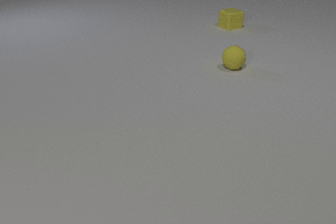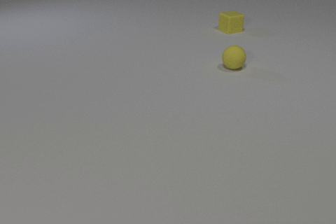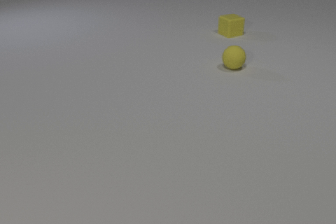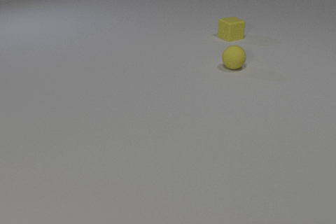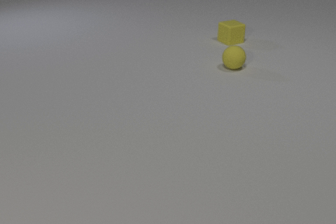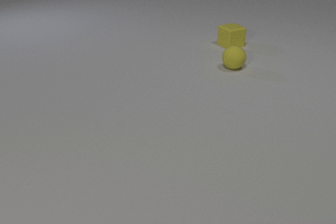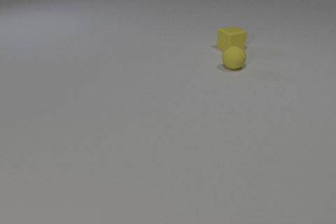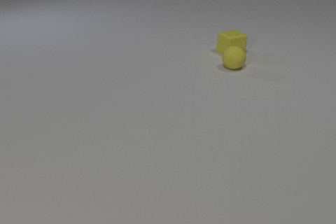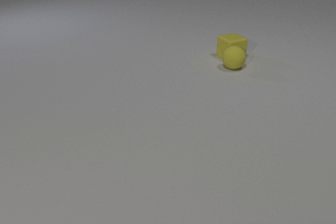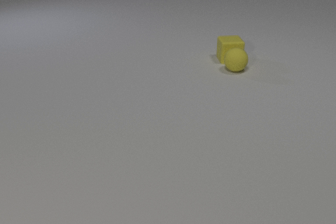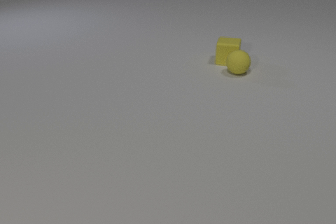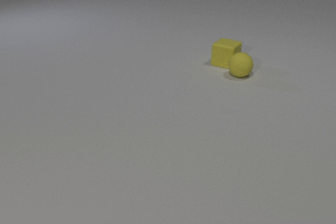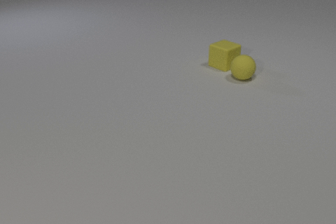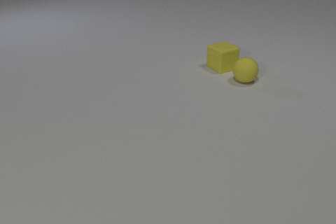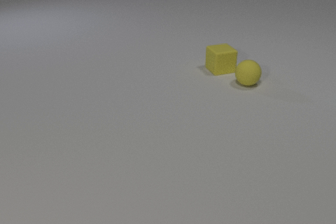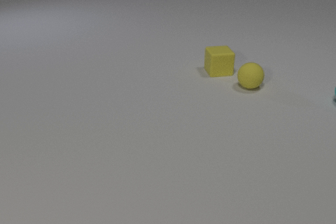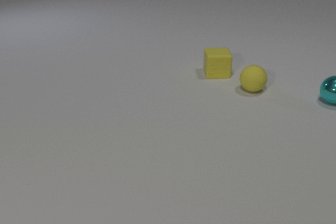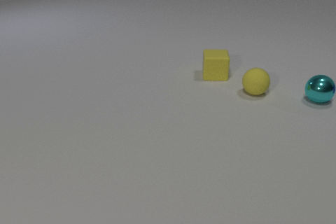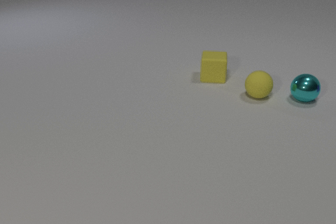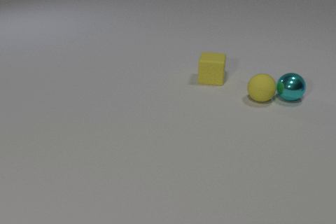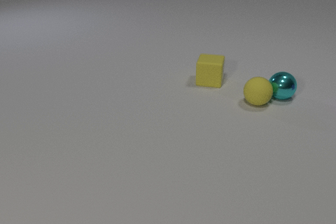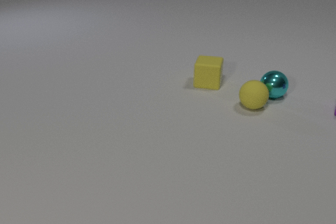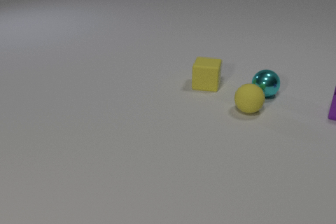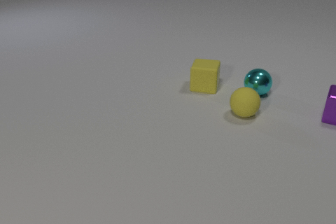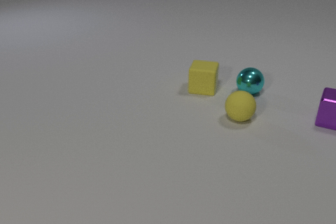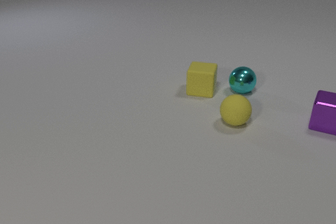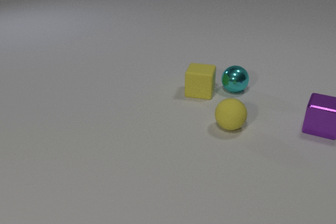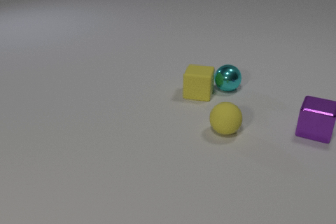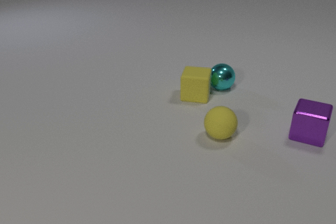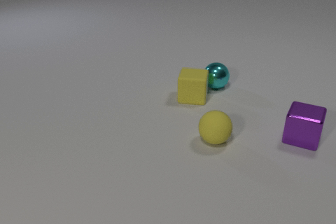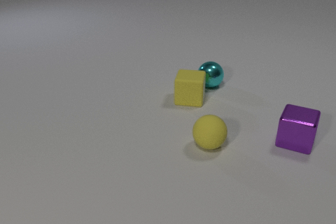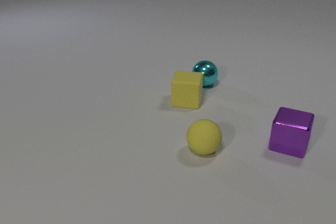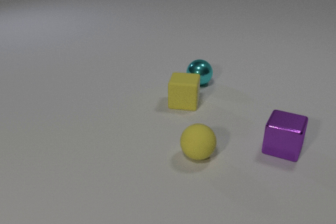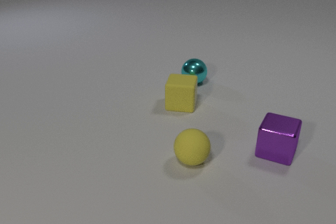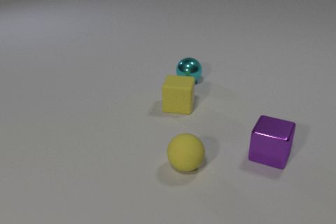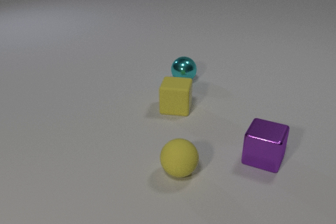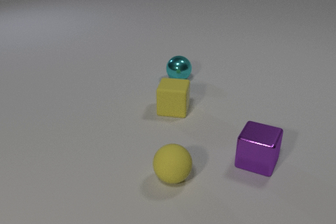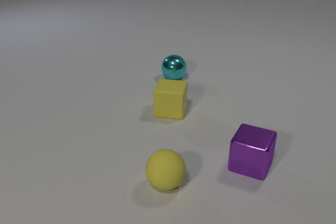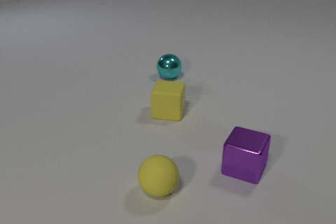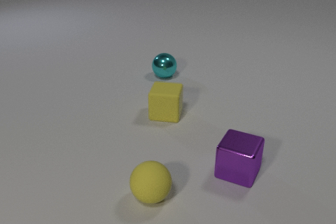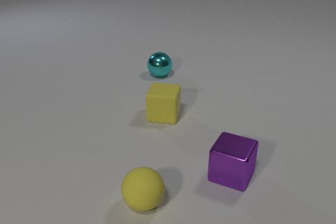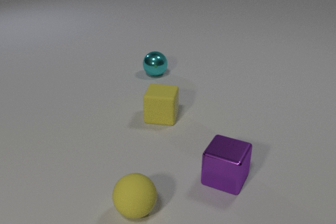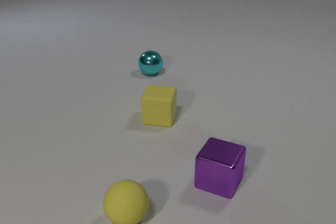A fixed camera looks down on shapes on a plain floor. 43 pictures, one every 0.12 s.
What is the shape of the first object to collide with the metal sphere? sphere.
How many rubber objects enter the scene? 0.
How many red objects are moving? 0.
0.00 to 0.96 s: The yellow rubber cube slides toward the camera. The yellow rubber cube and the yellow rubber sphere collide.
0.96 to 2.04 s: The yellow rubber cube slides toward the camera, spins clockwise seen from above by about 120 degrees, its near face sliding to the left. The yellow rubber sphere rolls toward the camera and to the right. The cyan metal sphere comes in at the right edge, rolls to the left.
2.04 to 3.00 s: The yellow rubber cube slides toward the camera. The yellow rubber sphere rolls toward the camera. The purple metal cube comes in at the right edge, slides toward the camera and to the left. The cyan metal sphere rolls to the left. The yellow rubber sphere and the cyan metal sphere collide.
3.00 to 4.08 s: The yellow rubber cube slides toward the camera and to the left. The yellow rubber sphere rolls toward the camera and to the left. The purple metal cube slides toward the camera and to the left. The cyan metal sphere rolls to the left. The yellow rubber cube and the cyan metal sphere collide.
4.08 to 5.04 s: The yellow rubber cube slides toward the camera and to the left. The yellow rubber sphere rolls toward the camera and to the left. The purple metal cube slides toward the camera and to the left. The cyan metal sphere rolls to the left and away from the camera.
